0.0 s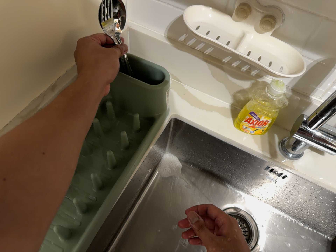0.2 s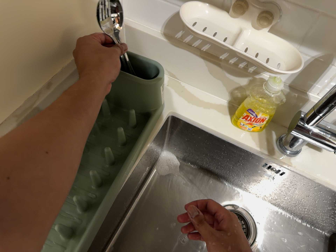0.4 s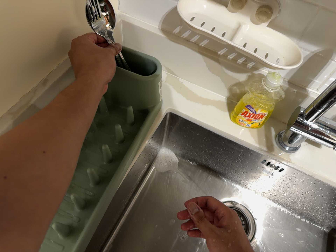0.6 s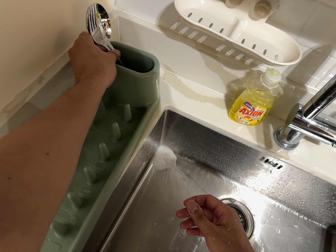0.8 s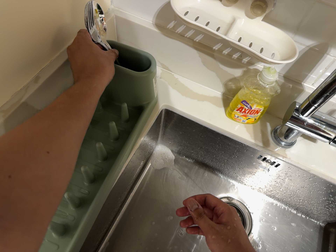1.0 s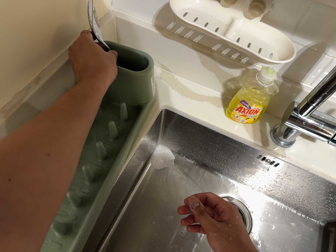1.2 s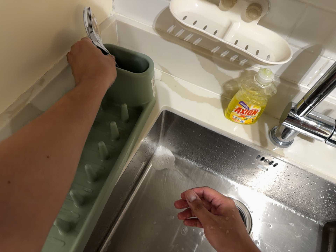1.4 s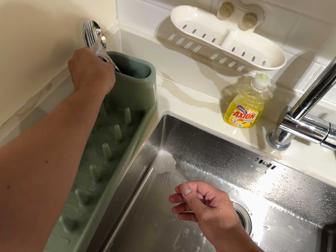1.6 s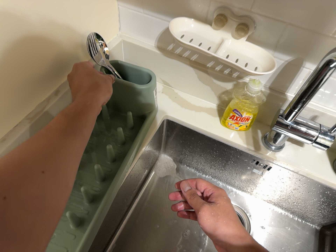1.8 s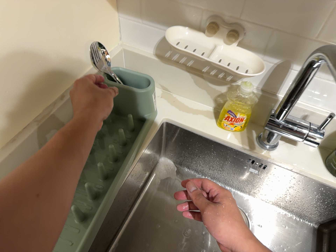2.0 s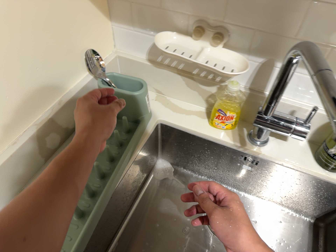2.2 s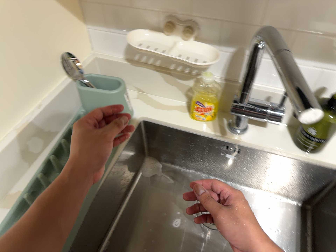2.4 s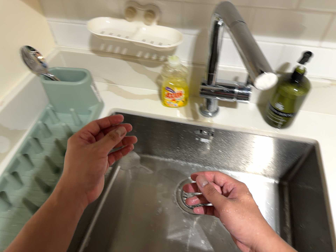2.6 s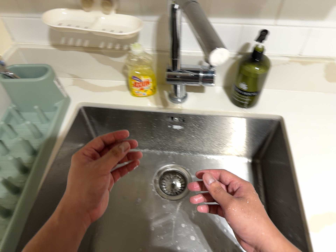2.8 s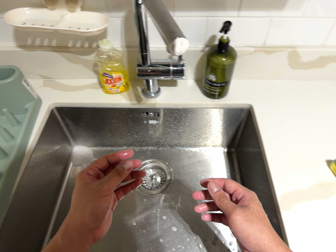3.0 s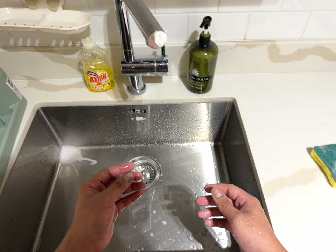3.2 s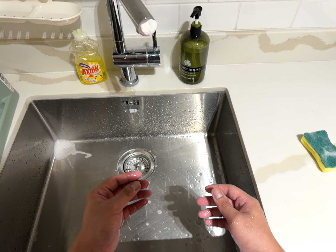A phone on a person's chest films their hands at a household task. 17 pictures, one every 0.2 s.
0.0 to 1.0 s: The camera shifts only a little, or ends up much as it began.
1.0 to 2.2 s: The camera travels backward, toward the bottom of its view and to its right, about 18 cm, so what stands in front gets smaller. Its aim tips toward the top of its view by about 10 degrees. It rolls about its line of sight by about 10 degrees, and the scene rotates counterclockwise.
2.2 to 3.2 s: The scene slides to the left, as the camera pans about 15 degrees to its right. It travels to its right and toward the bottom of its view, about 12 cm, so close, fixed things drift to the left. It rolls about its line of sight by about 15 degrees, and the scene rotates counterclockwise.
The film runs forward here.
